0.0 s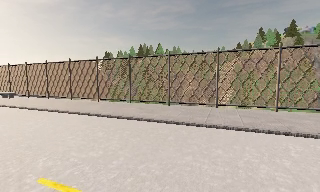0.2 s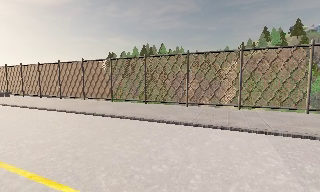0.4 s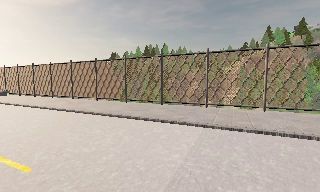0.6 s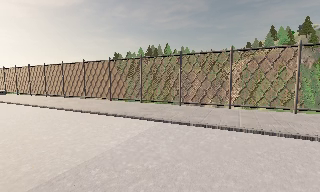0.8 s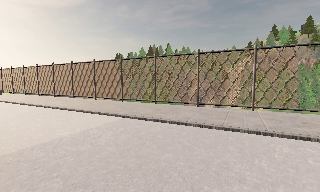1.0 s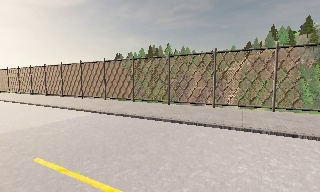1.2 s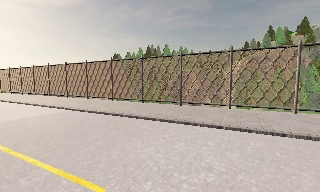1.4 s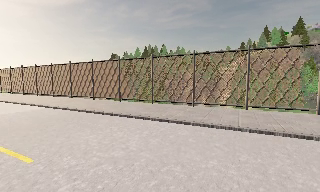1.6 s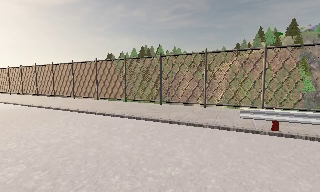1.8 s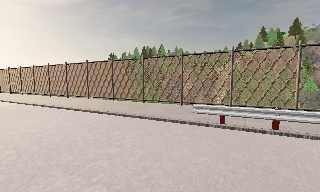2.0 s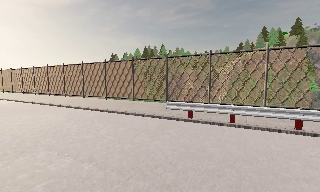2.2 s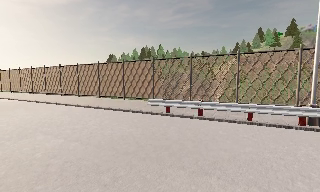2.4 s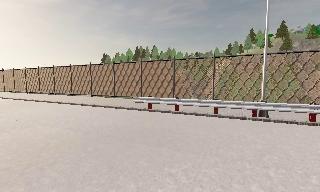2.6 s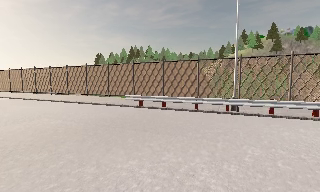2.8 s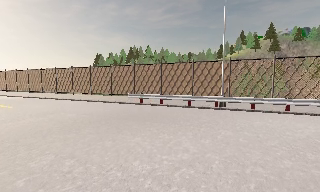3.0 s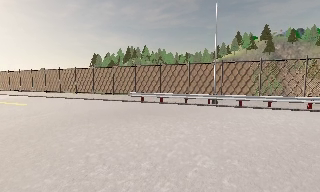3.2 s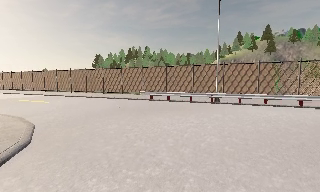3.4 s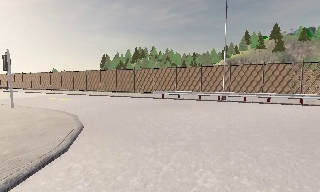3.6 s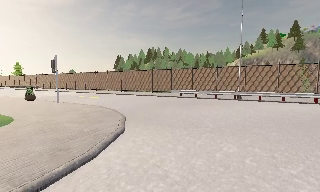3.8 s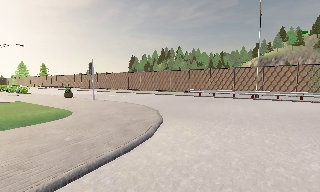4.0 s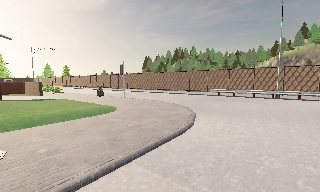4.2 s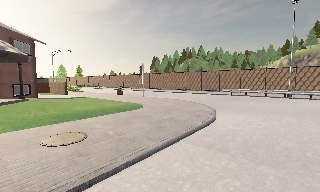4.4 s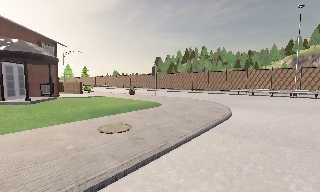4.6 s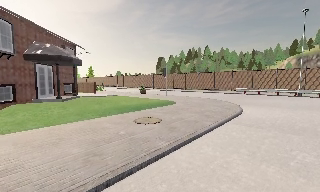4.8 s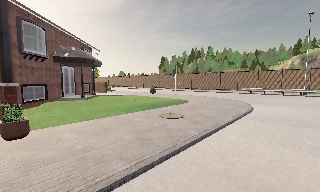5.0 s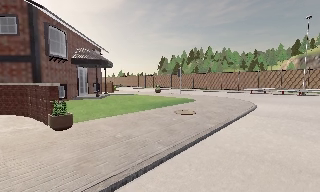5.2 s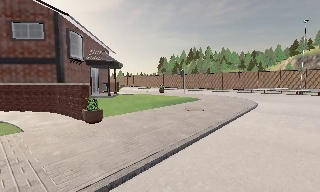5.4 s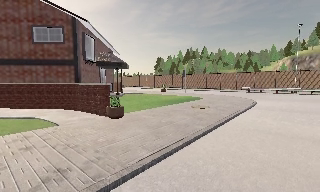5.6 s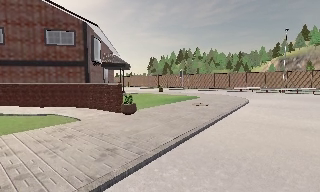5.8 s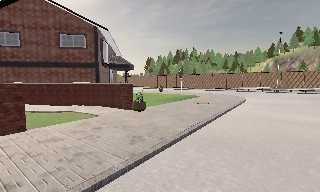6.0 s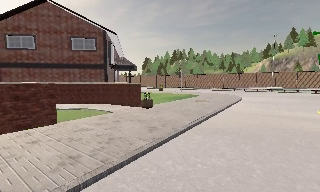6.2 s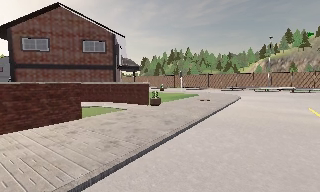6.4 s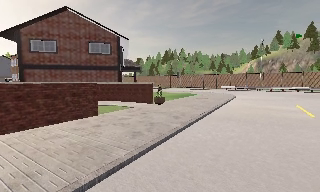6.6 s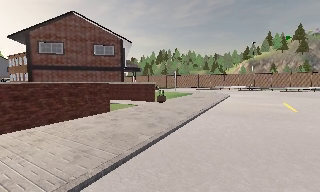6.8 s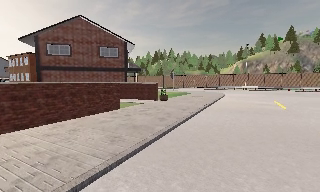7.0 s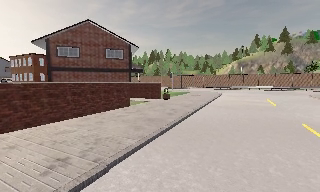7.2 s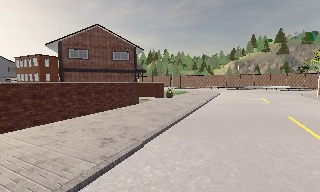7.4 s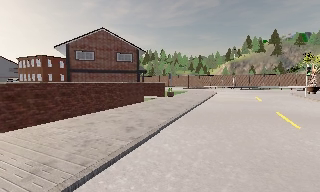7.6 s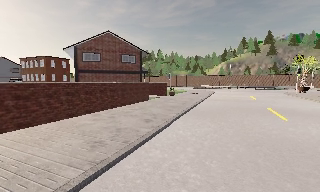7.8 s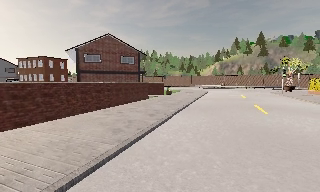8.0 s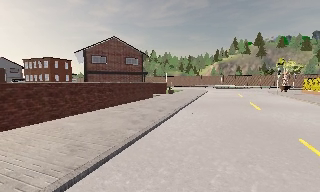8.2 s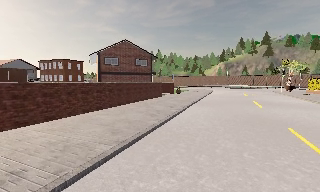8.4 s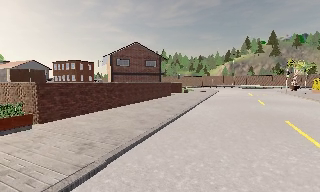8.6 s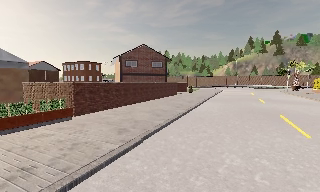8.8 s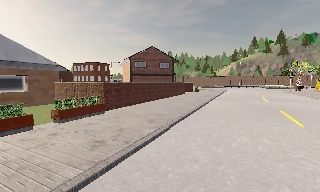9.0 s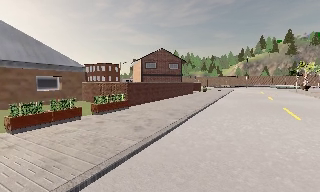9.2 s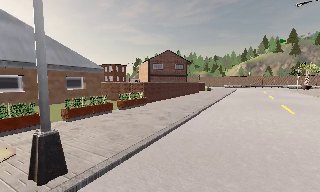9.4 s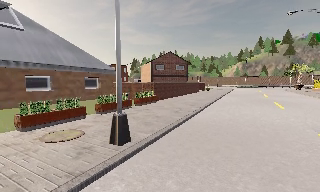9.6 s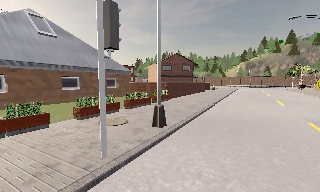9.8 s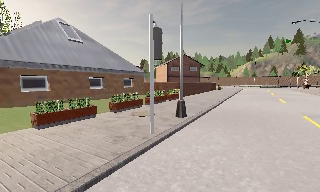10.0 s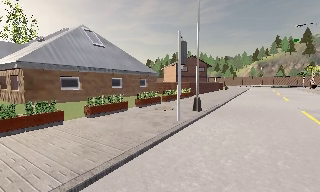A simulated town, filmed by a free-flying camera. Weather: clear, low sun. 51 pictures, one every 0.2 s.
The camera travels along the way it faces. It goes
backward.
0.0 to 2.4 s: The camera travels to its right and backward, about 20 m, so close, fixed things drift to the left.
2.4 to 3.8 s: The camera travels backward, about 9 m, so what stands in front gets smaller.
3.8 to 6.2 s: The camera travels backward and to its left, about 14 m, so what stands in front gets smaller.
6.2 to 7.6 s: The camera pans to its right, which is clockwise from overhead, by about 10 degrees. It travels backward and to its left, about 8 m, so what stands in front gets smaller.
7.6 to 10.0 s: The camera travels backward and to its left, about 17 m, so what stands in front gets smaller.
The film runs forward here.
